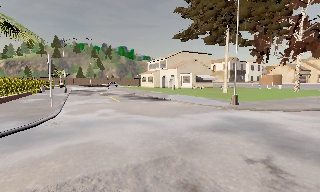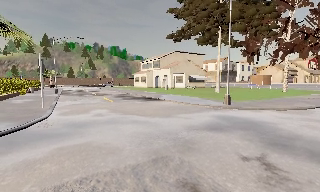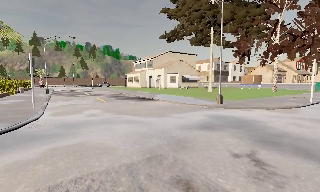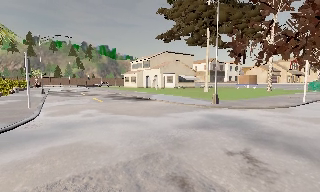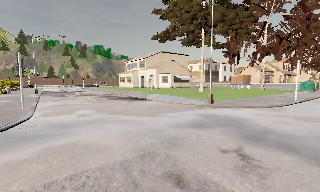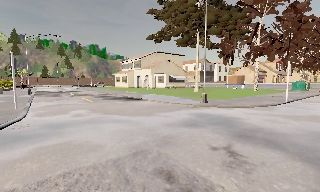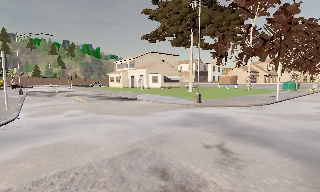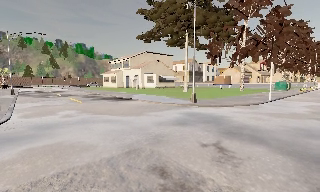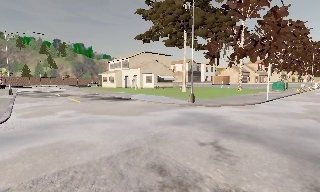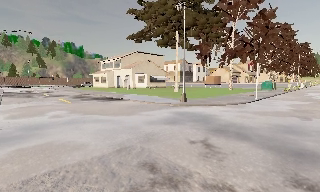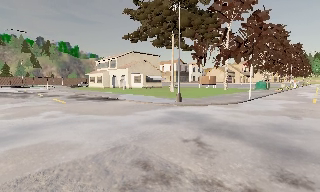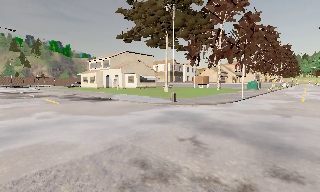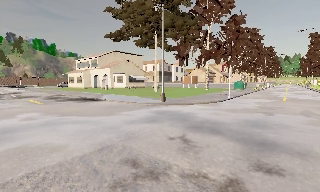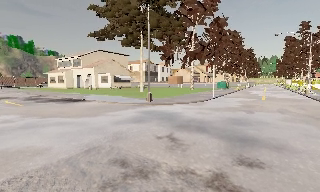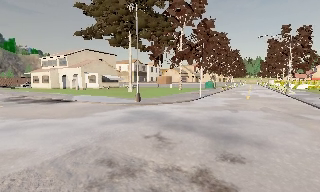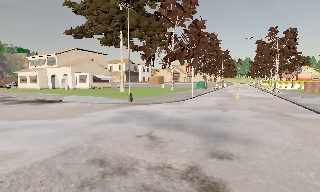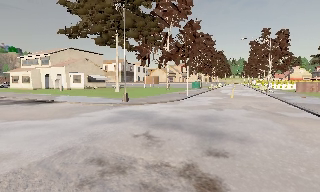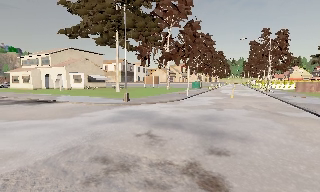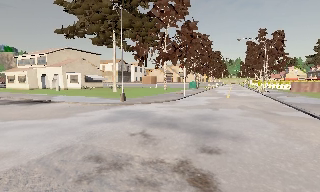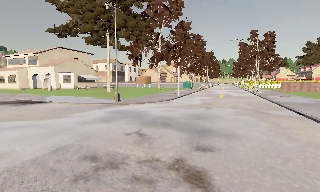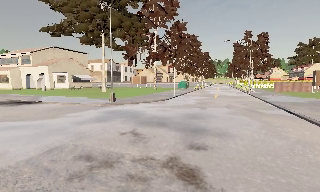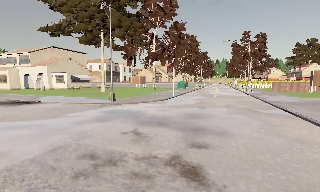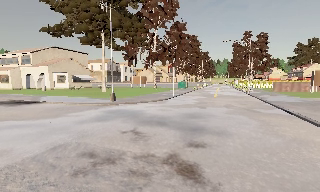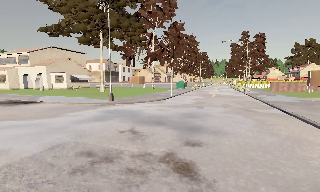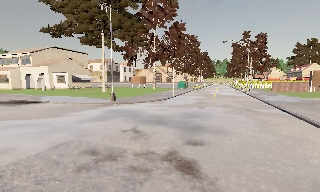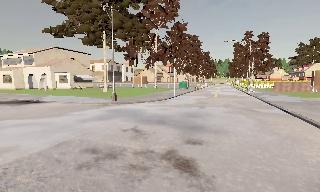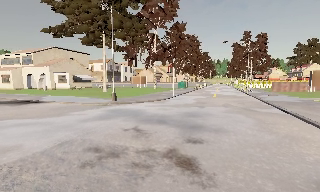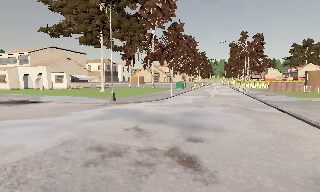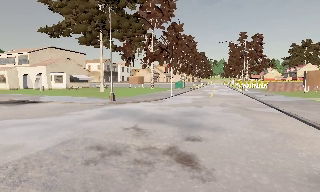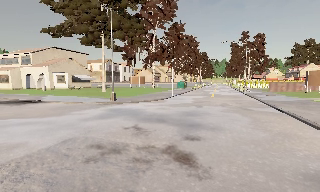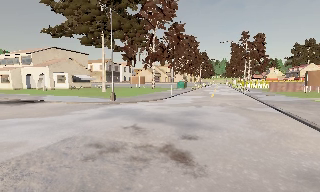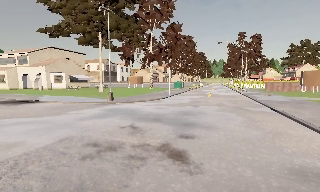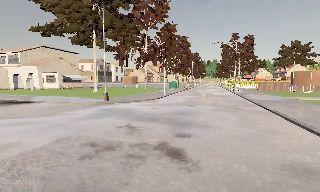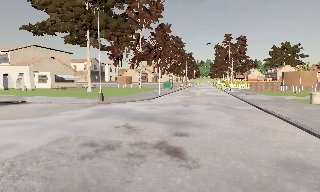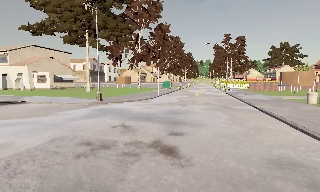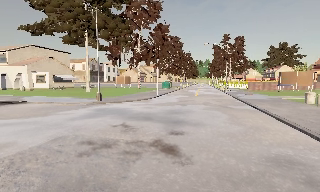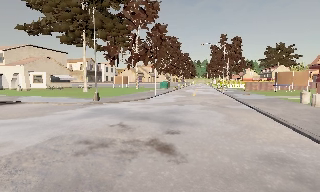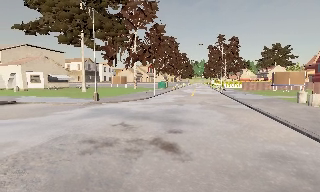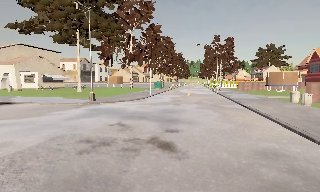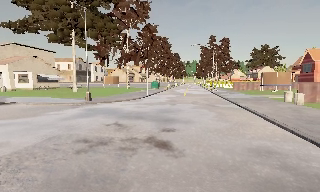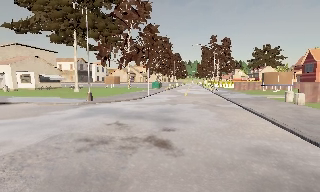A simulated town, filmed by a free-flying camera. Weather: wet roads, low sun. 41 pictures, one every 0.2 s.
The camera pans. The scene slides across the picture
to the left.
The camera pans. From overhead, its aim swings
clockwise.
0.0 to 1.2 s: The camera swings to its right by about 10 degrees, and the scene slides to the left.
1.2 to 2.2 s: The camera shifts only a little, or ends up much as it began.
2.2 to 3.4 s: The camera pans to its right, which is clockwise from overhead, by about 15 degrees.
3.4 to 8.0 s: The camera swings to its right by about 15 degrees, and the scene slides to the left. It travels backward, about 1.5 m, so what stands in front gets smaller.
The film runs backward here.
